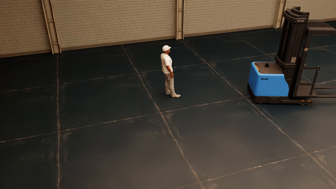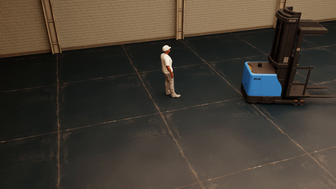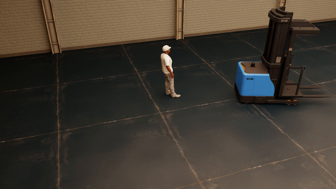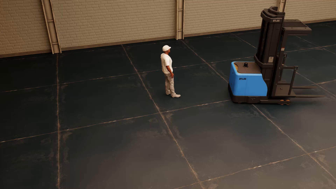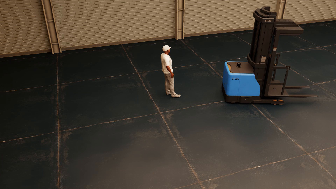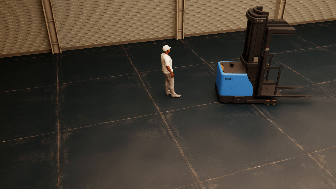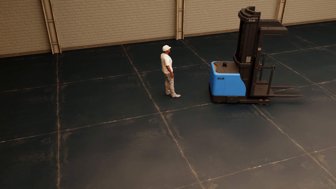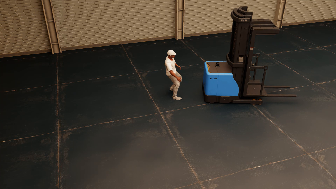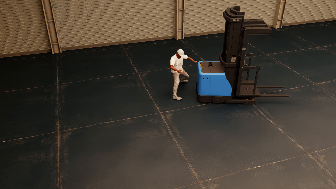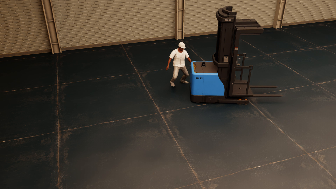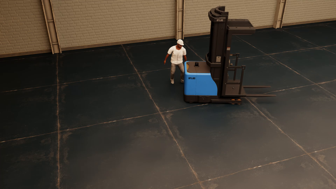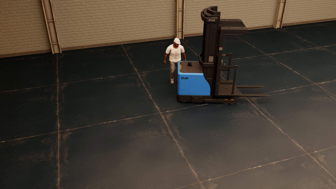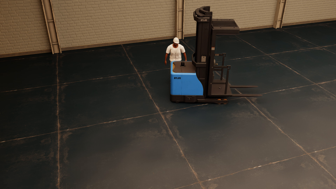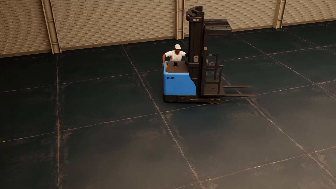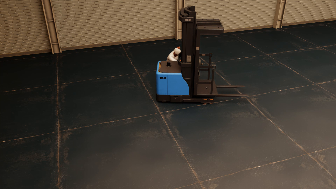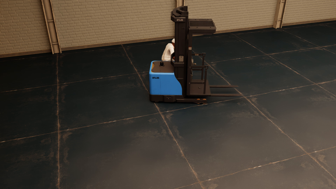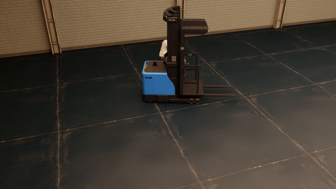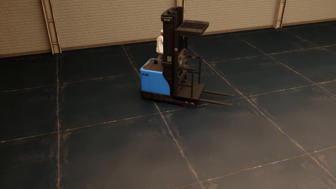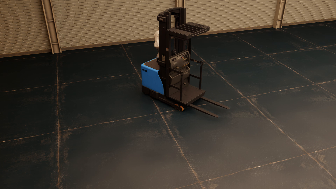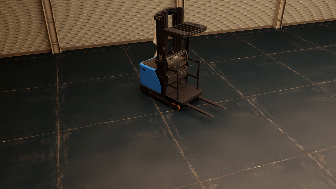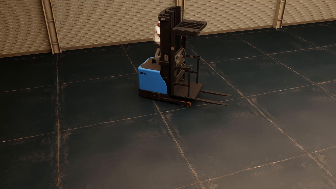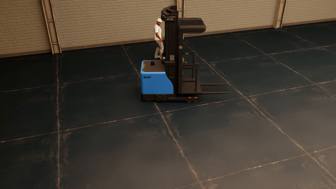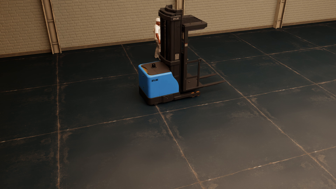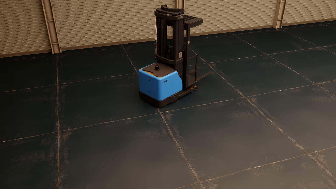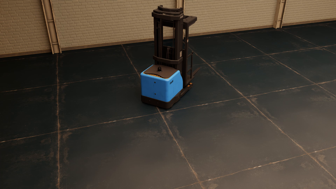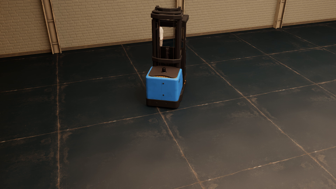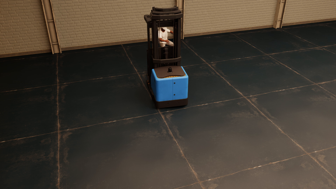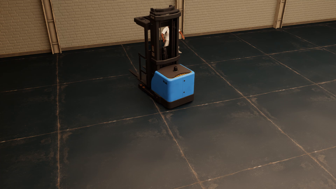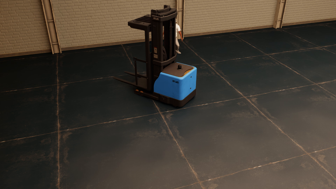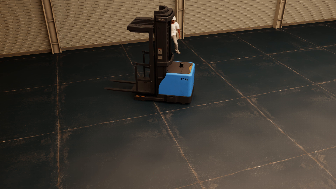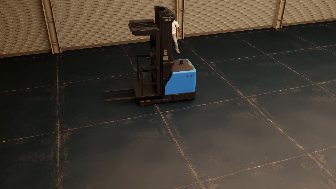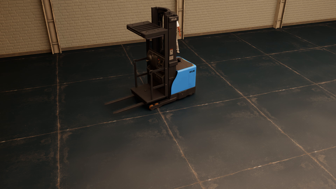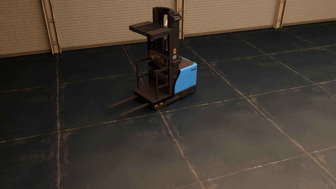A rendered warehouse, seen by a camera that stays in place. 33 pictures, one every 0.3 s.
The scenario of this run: Near miss between a forklift and a person.
